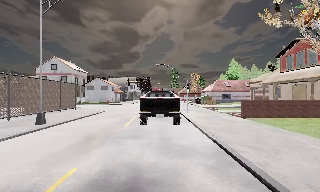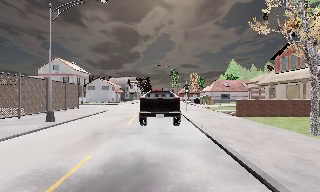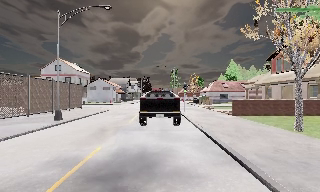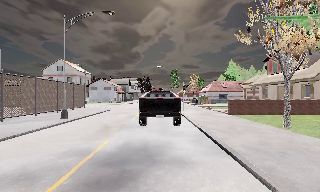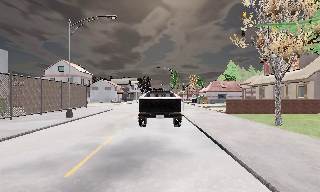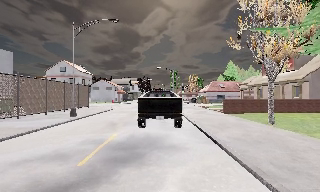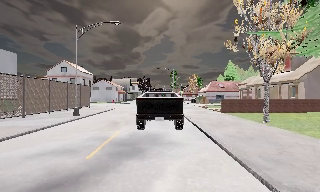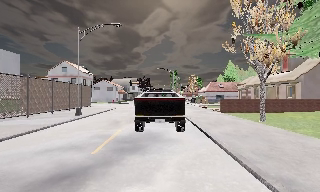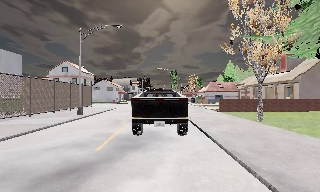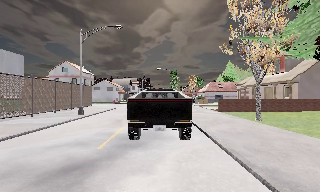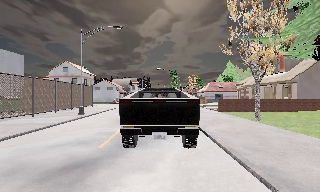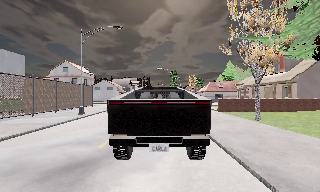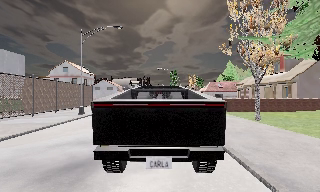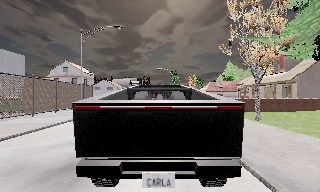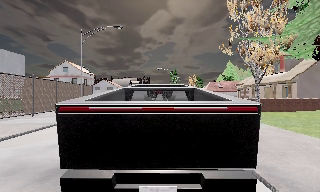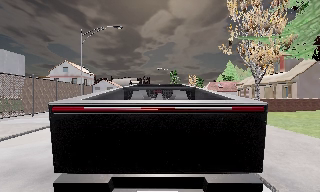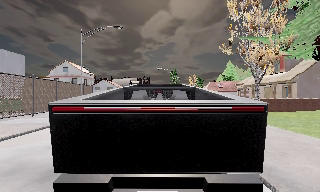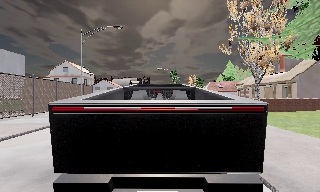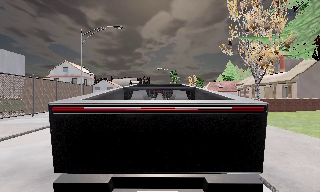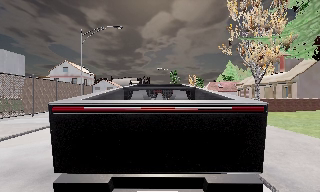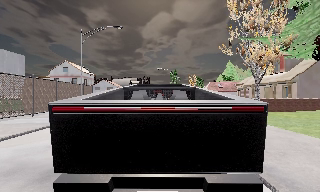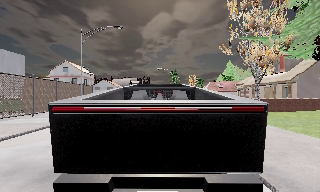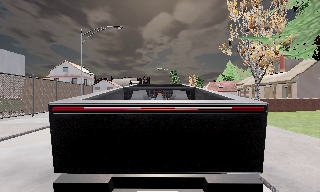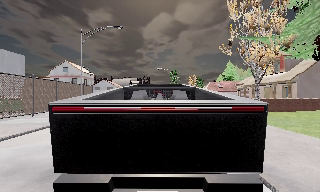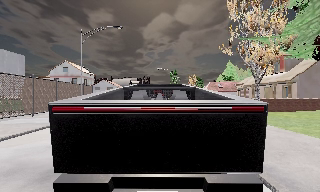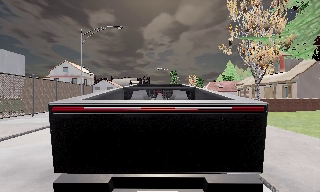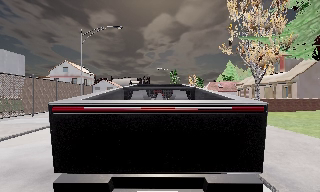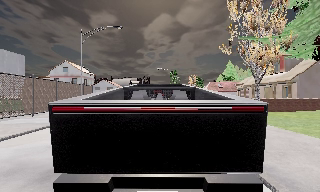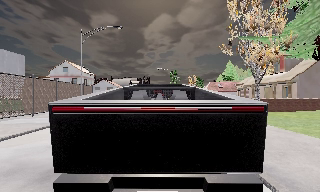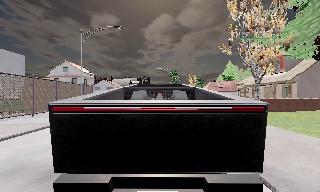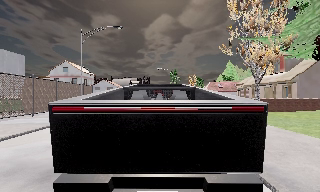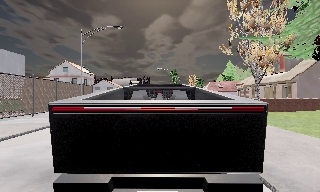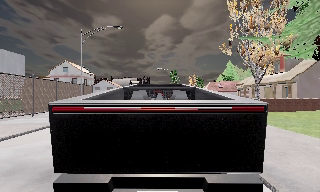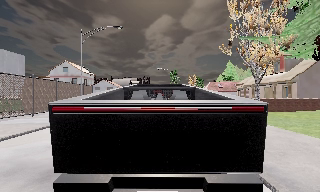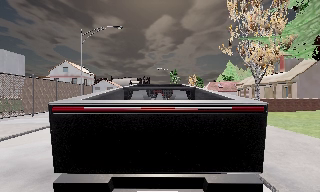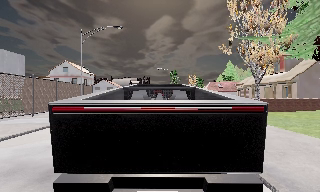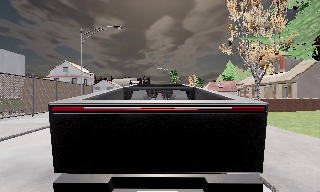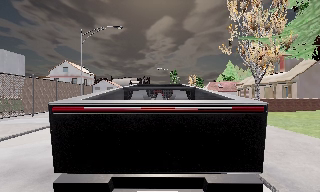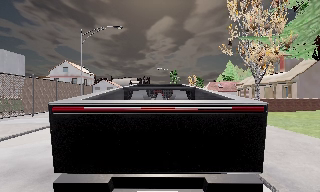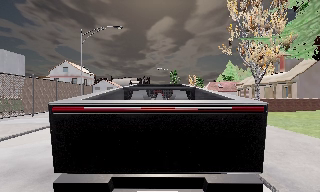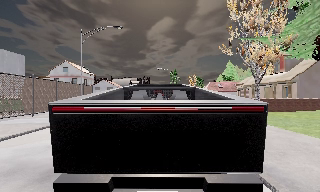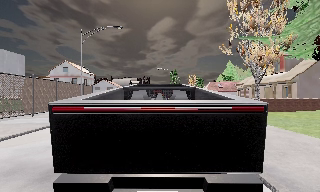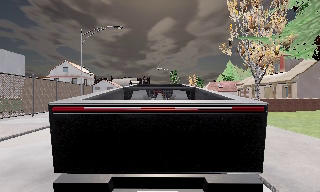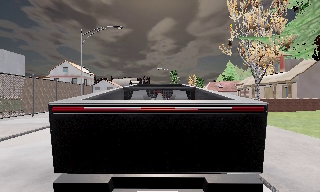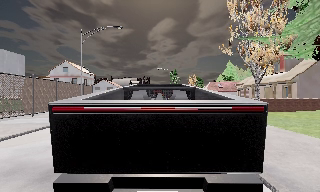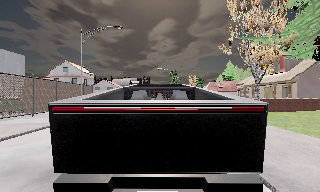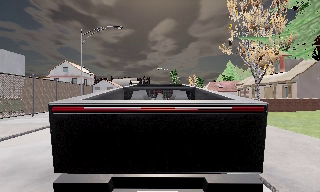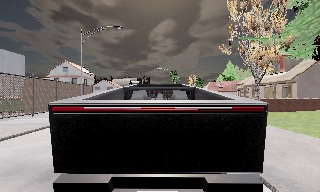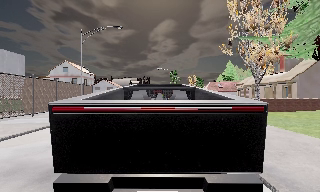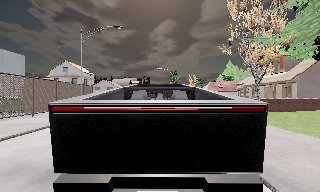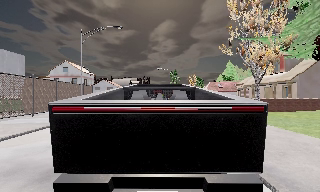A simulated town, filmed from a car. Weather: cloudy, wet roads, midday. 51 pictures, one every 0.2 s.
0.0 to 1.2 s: The camera travels backward, about 4 m, so what stands in front gets smaller.
1.2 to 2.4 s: The camera travels backward, about 1 m, so what stands in front gets smaller. It loses speed.
2.4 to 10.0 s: The camera keeps its place and its aim.
The film runs backward here.
